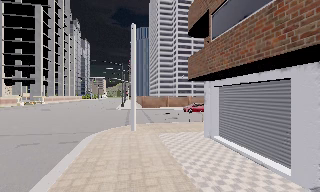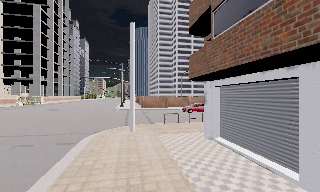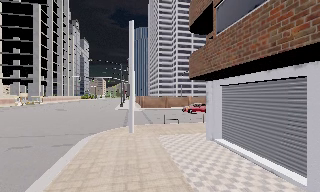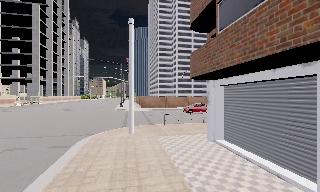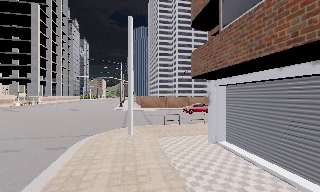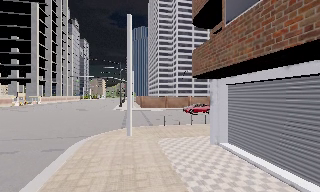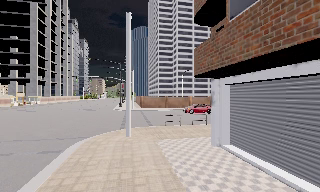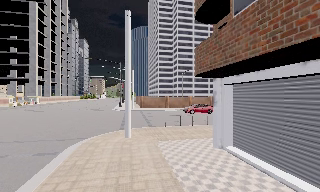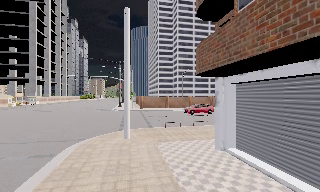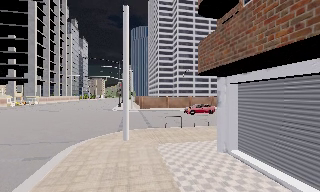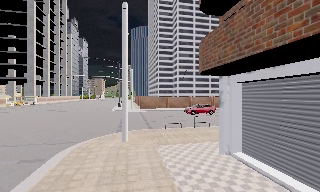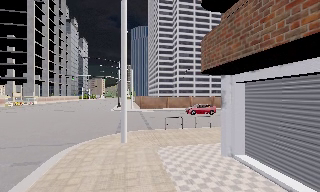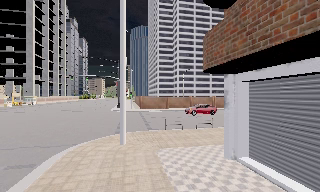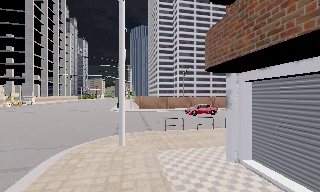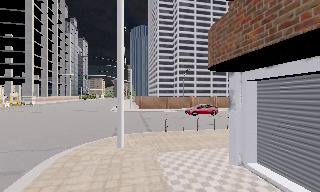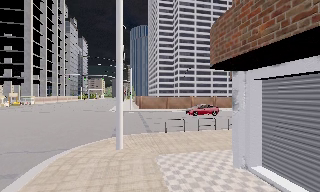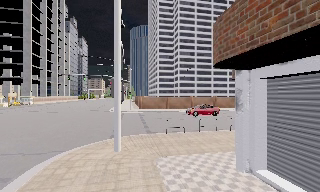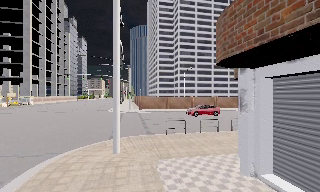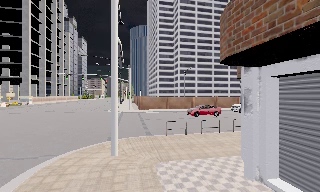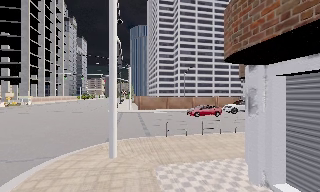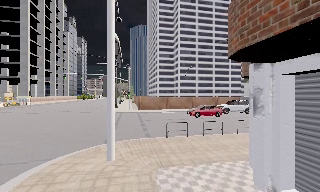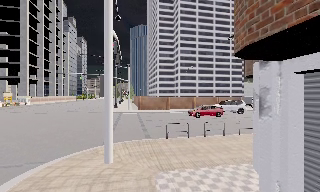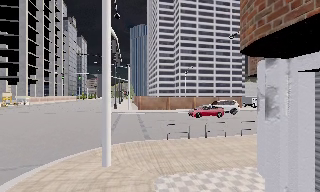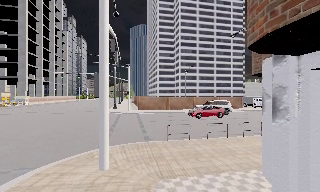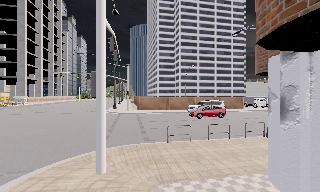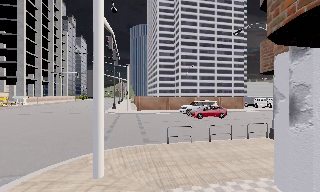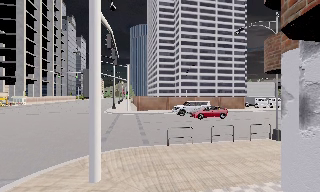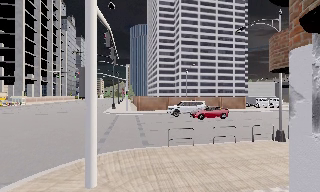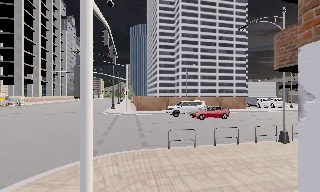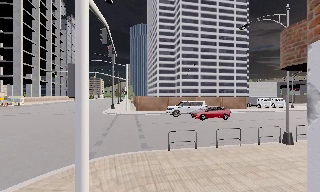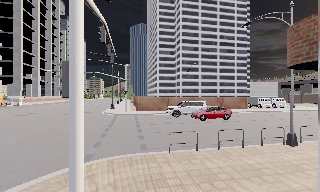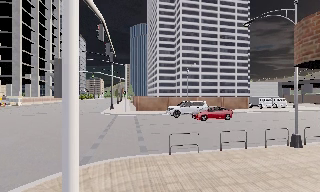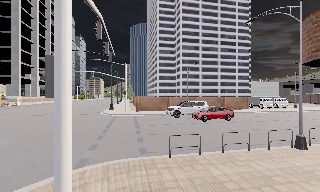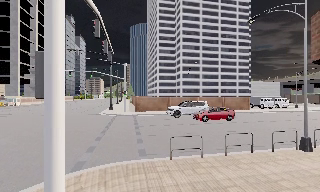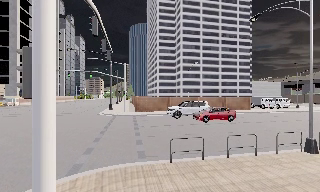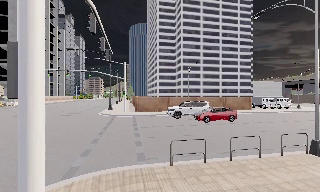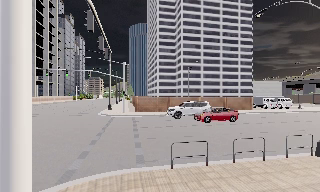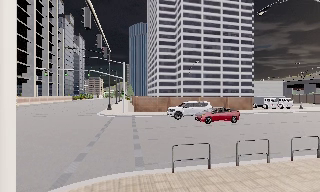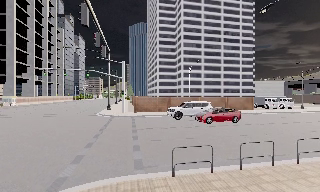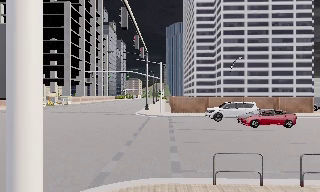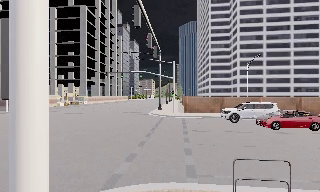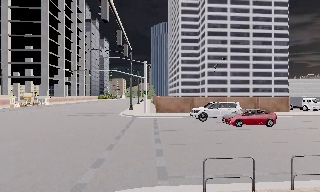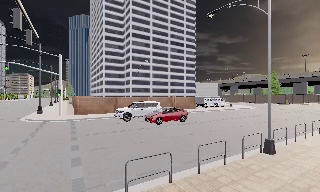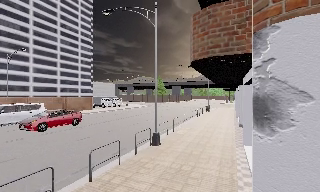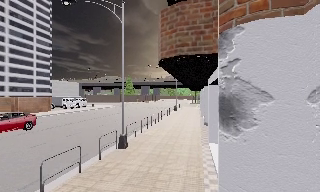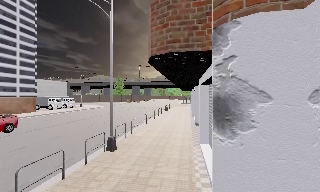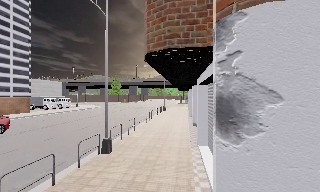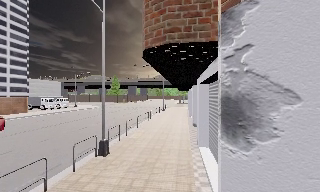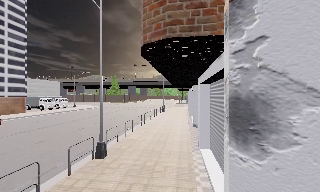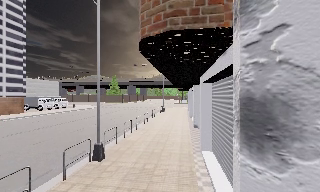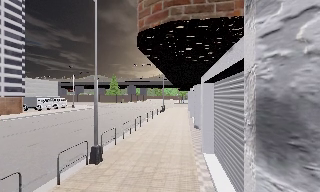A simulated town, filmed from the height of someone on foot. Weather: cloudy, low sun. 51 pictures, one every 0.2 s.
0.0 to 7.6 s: The camera travels forward, about 10 m, so what stands in front looms larger.
7.6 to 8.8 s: The scene slides to the left, as the camera pans about 65 degrees to its right. It travels forward, about 1.5 m.
8.8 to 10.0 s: The camera travels forward, about 1.5 m, so what stands in front looms larger.
The film runs forward here.
